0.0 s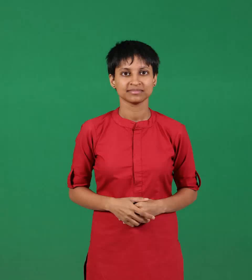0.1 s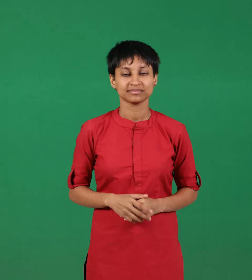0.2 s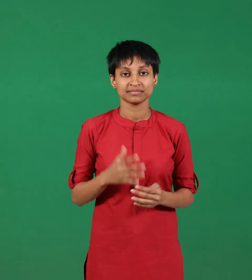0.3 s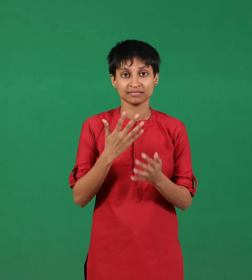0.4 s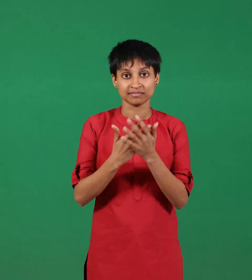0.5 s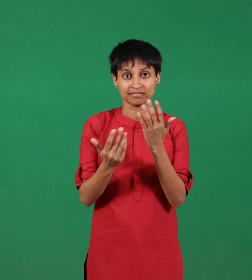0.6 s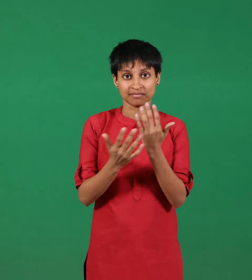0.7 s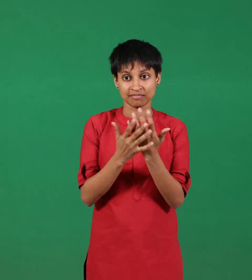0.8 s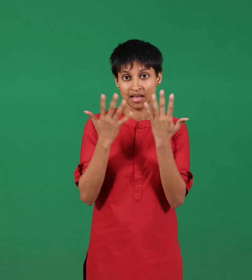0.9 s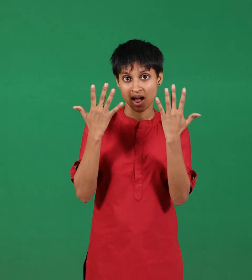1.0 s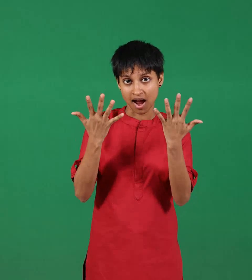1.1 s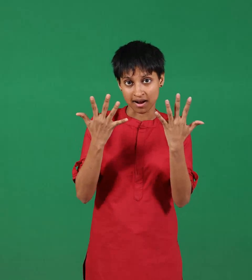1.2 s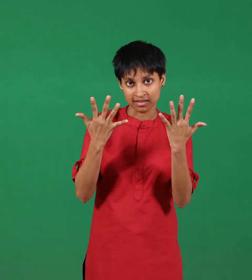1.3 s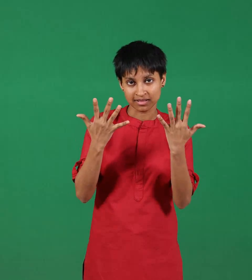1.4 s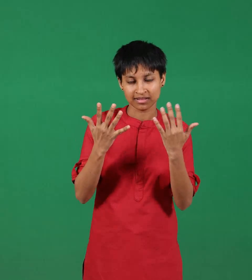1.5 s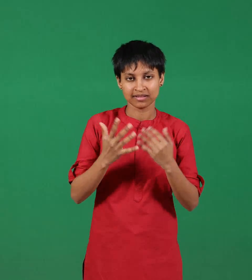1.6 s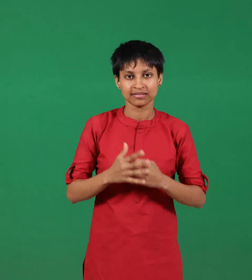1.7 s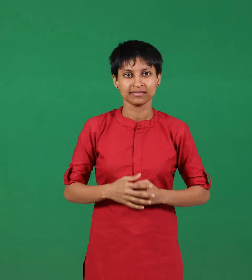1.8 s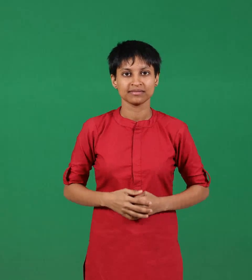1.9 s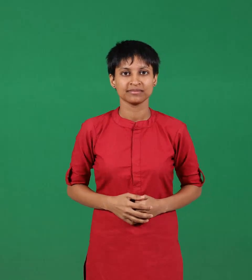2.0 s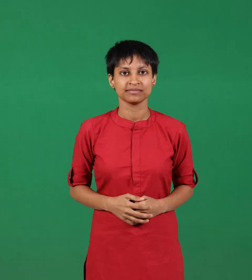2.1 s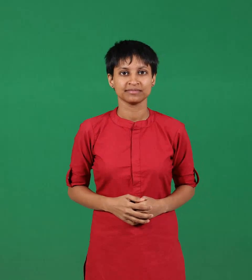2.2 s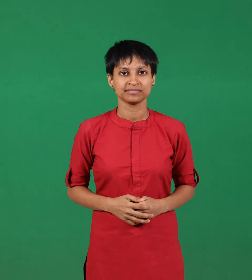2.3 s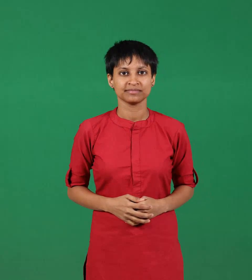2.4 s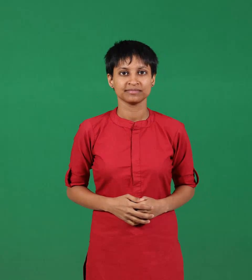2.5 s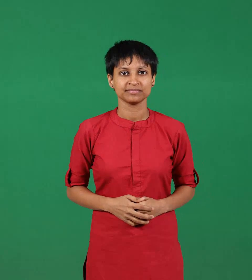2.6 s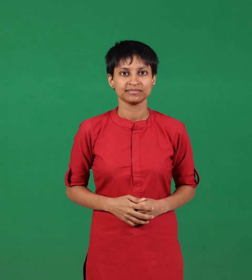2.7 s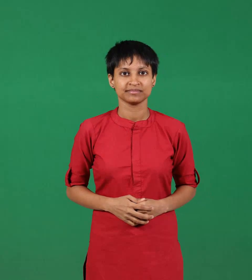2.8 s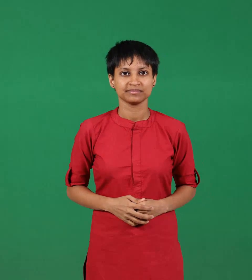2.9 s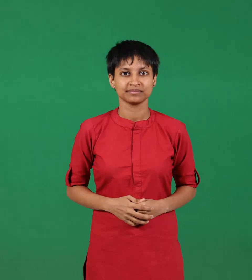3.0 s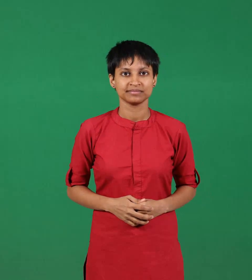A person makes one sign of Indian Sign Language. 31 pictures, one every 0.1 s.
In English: hands
